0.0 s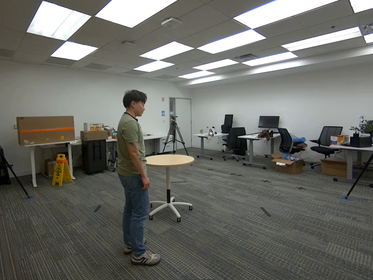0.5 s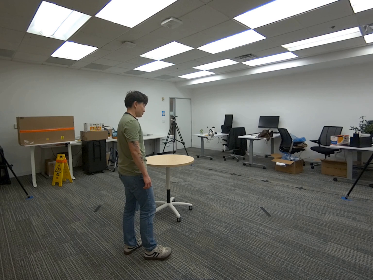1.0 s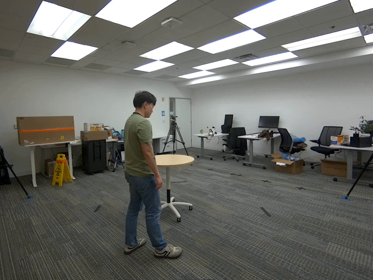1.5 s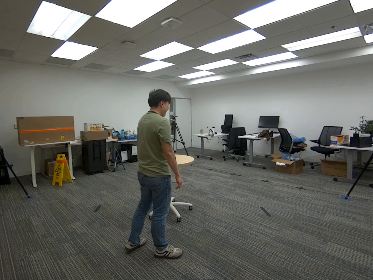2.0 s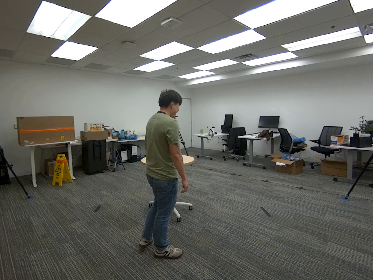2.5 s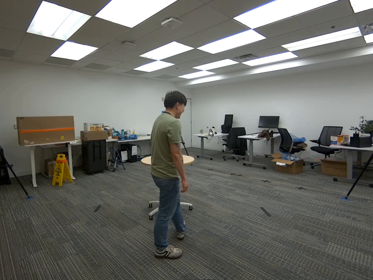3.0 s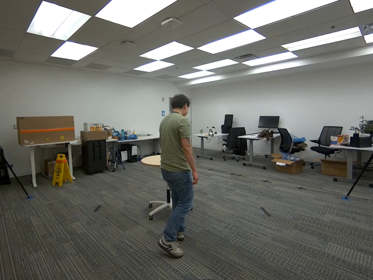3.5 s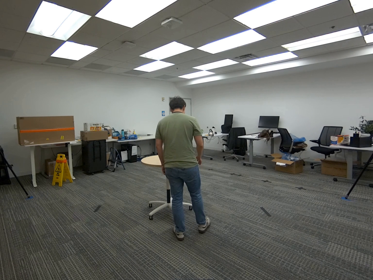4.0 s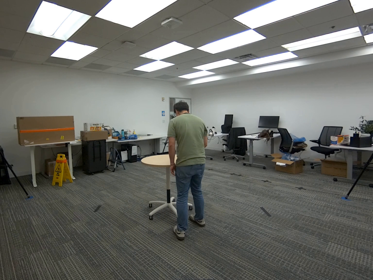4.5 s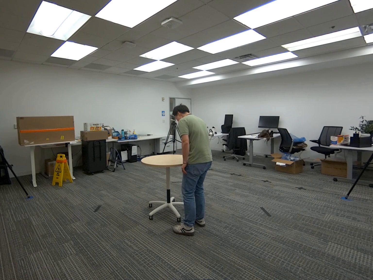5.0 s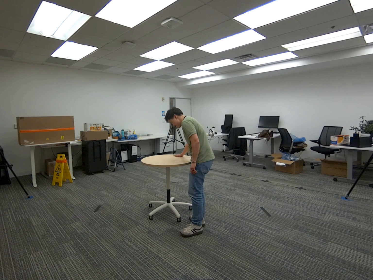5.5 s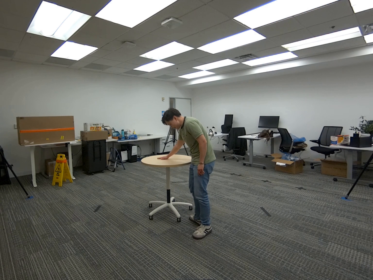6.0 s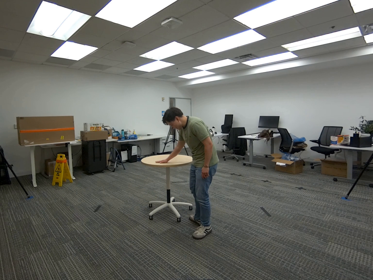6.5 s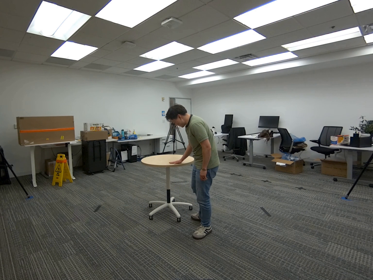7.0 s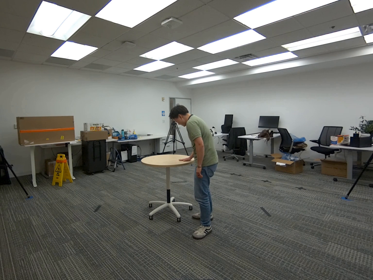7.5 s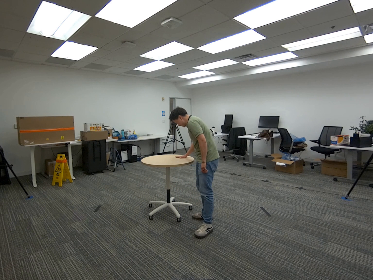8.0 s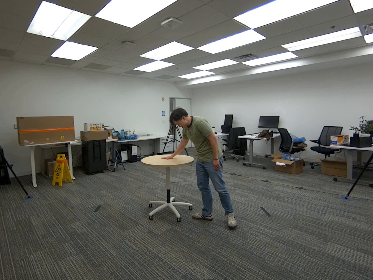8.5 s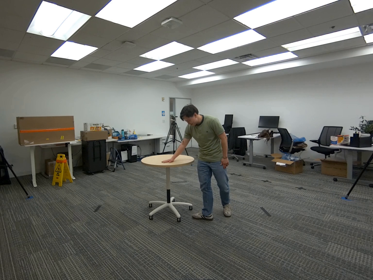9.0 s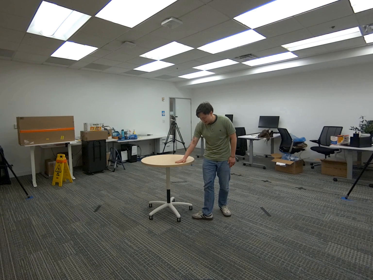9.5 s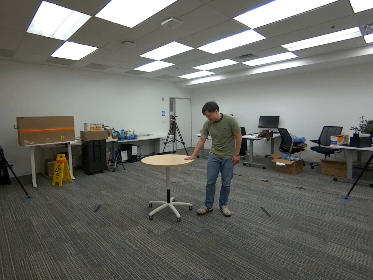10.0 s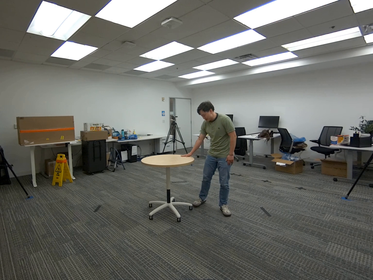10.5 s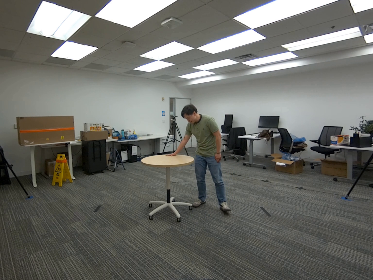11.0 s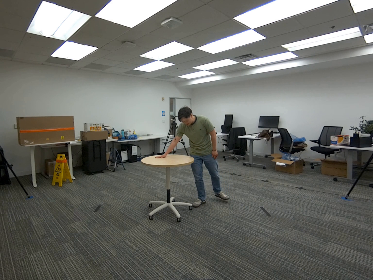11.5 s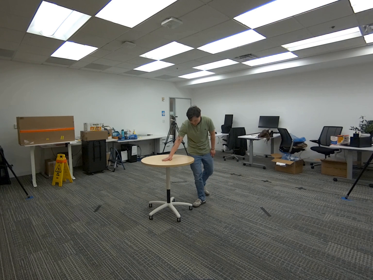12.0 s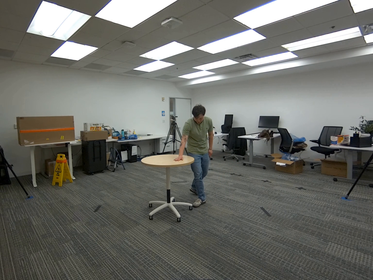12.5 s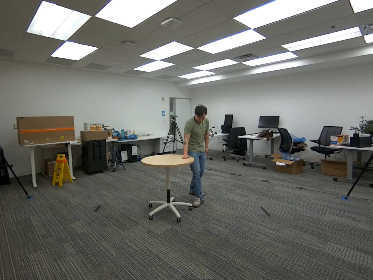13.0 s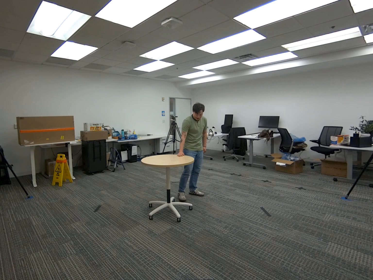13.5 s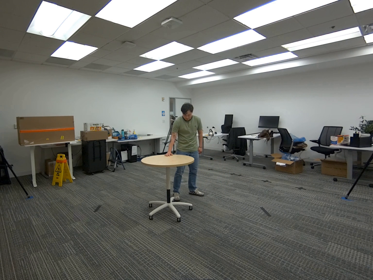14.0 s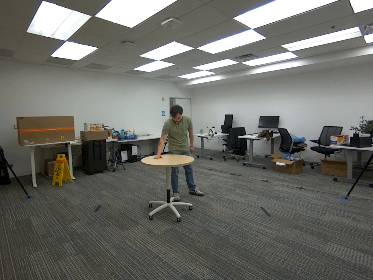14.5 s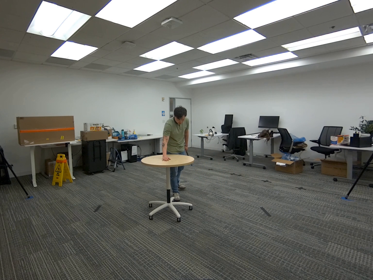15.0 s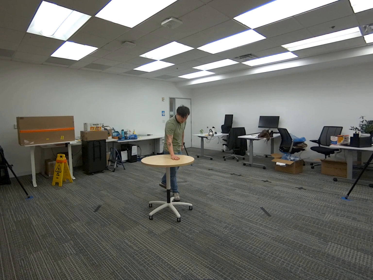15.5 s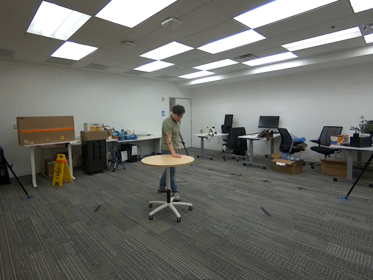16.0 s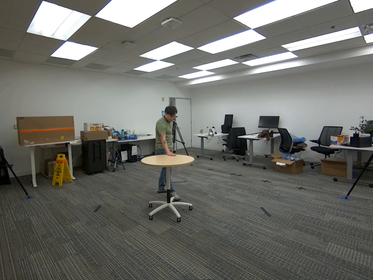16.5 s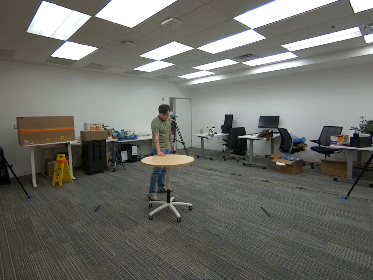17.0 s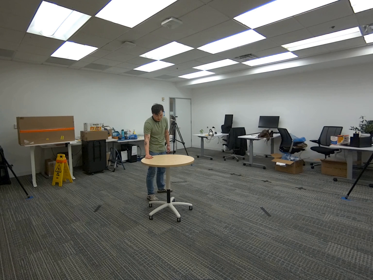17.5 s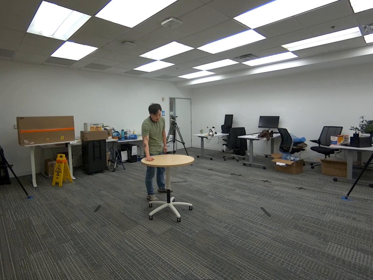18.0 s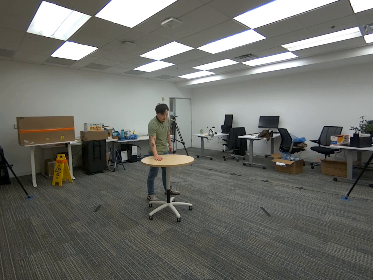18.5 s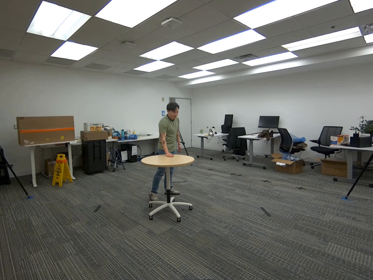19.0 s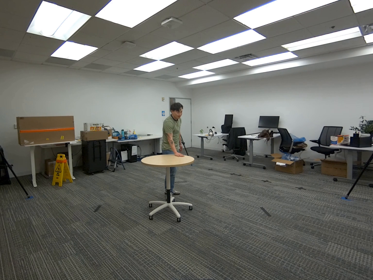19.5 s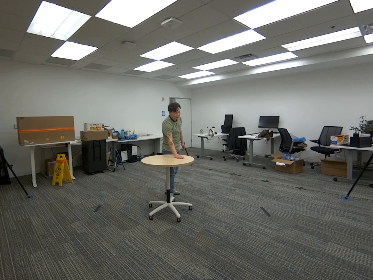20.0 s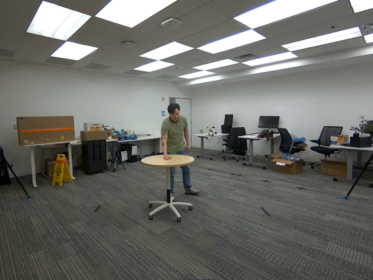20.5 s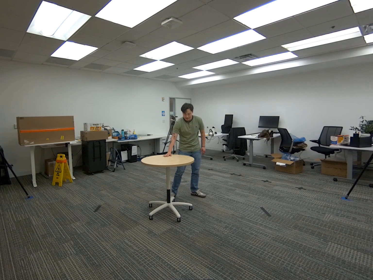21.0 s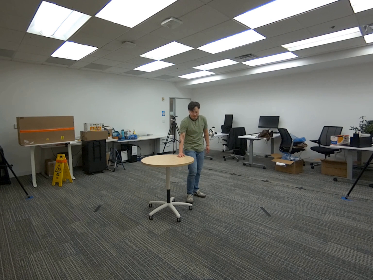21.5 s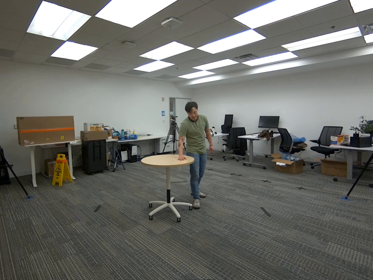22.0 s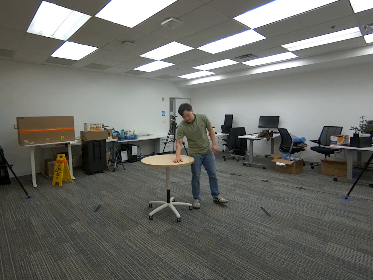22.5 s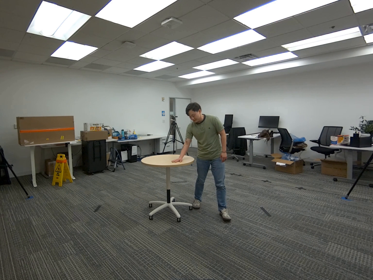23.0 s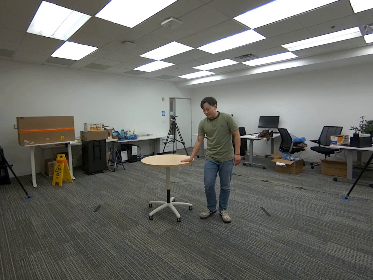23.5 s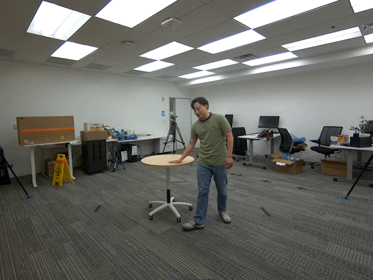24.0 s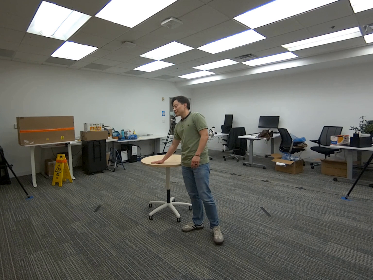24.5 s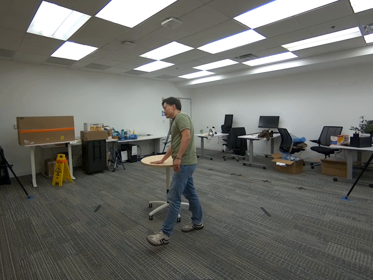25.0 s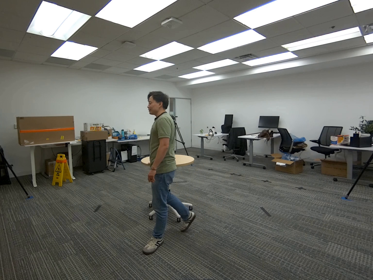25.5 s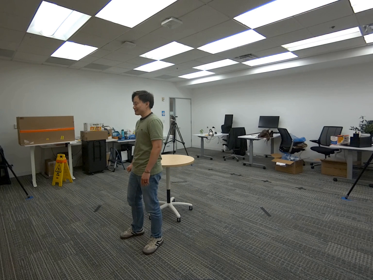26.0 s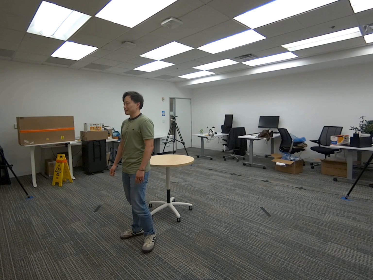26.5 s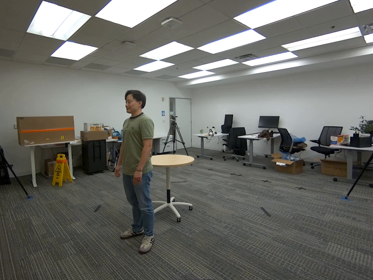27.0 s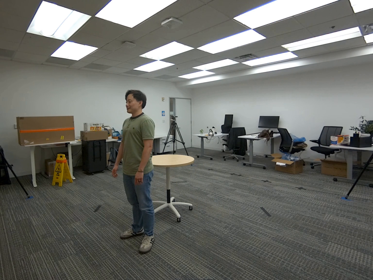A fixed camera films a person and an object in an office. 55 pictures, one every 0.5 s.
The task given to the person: Walk to the round table, place your right hand on the table and perform a wiping action. Do this around the entire top of the table until finished.
